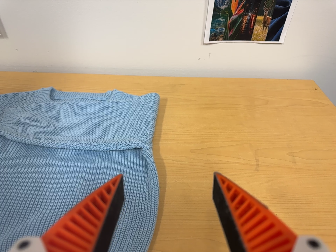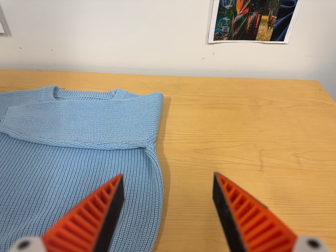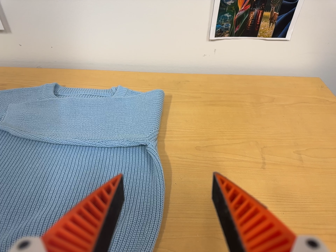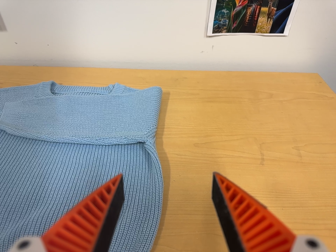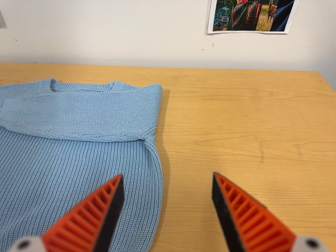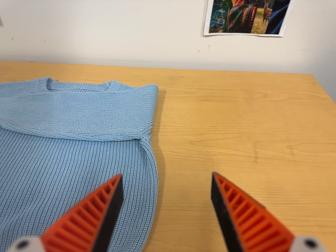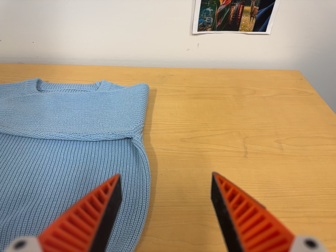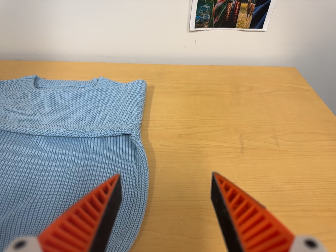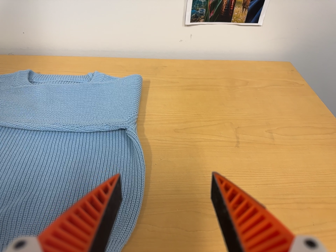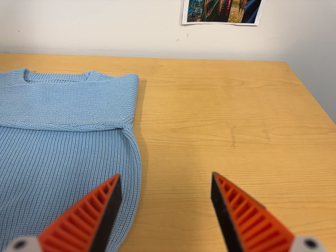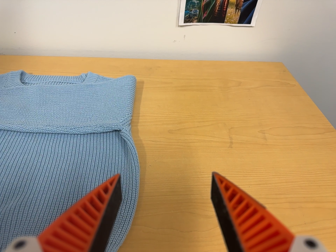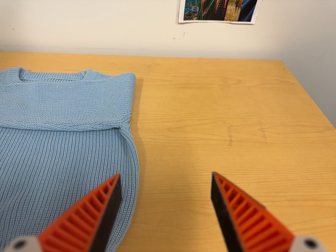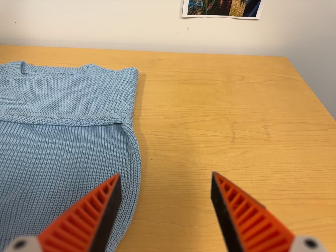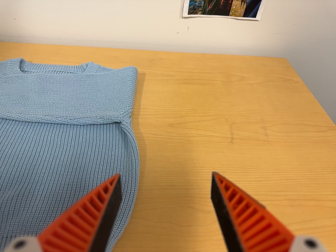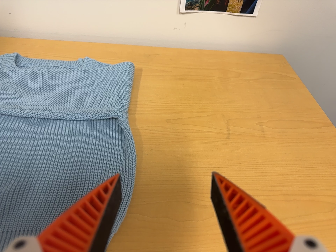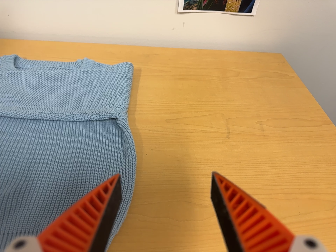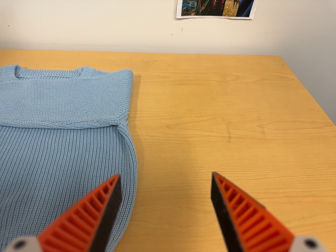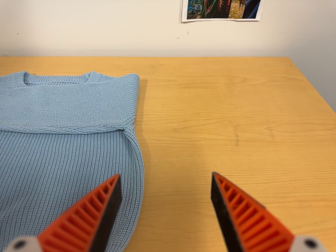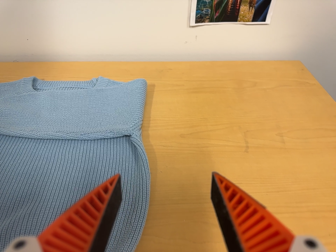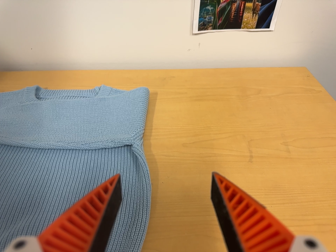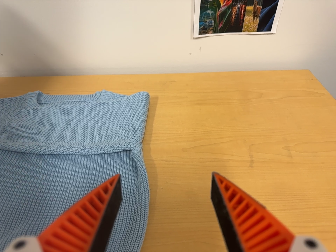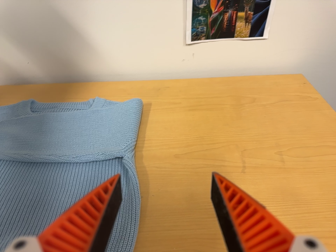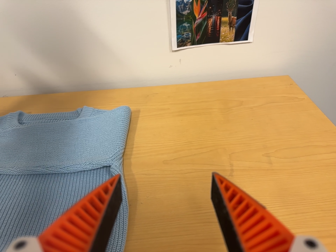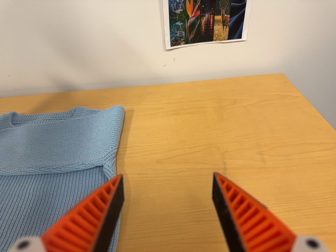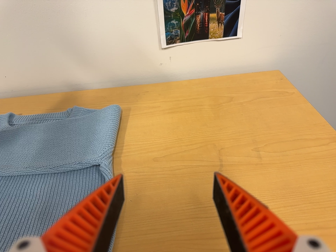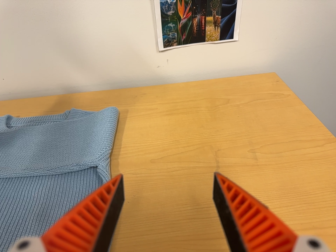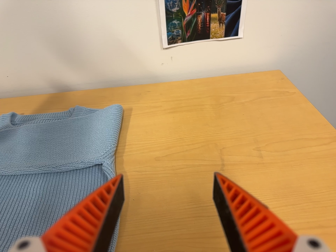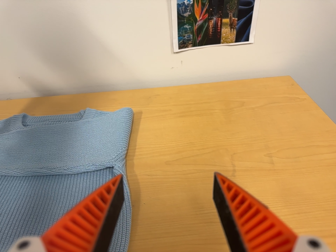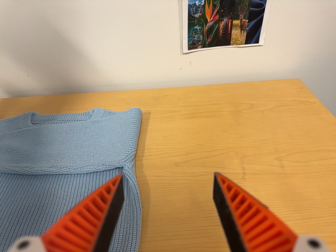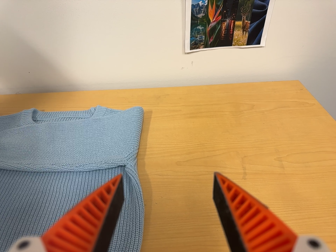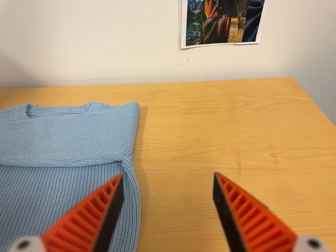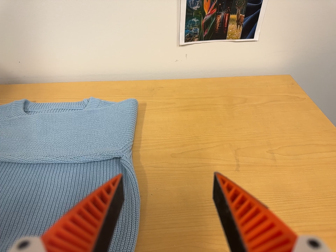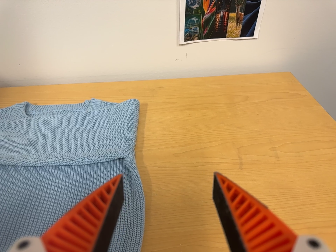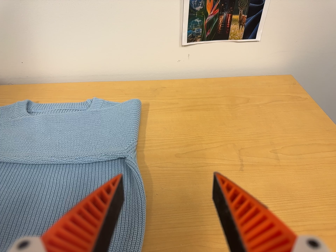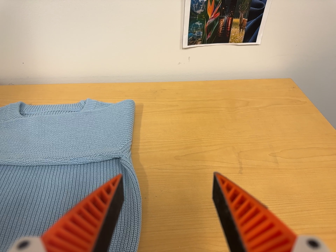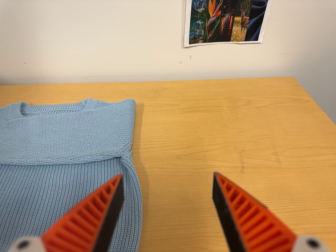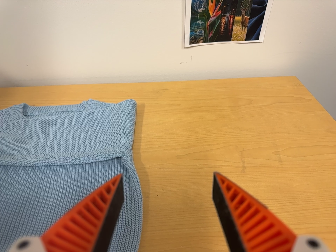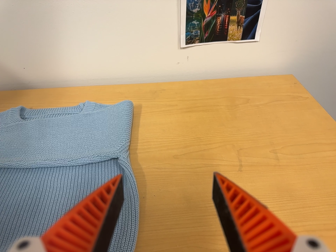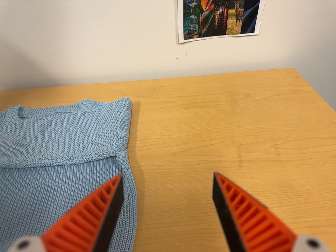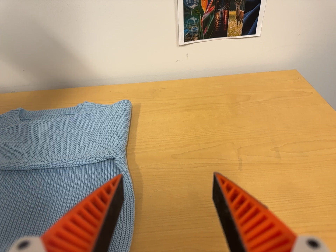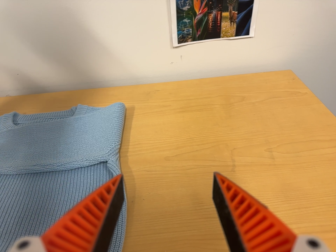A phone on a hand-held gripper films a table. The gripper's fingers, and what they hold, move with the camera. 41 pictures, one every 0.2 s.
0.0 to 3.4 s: The camera shifts only a little, or ends up much as it began.
3.4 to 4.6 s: The camera travels to its right, about 8 cm.
4.6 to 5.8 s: The camera travels to its left, about 4 cm, so close, fixed things drift to the right.
5.8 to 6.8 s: The camera shifts only a little, or ends up much as it began.
6.8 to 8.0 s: The camera travels to its right, about 6 cm.
The film runs forward here.
